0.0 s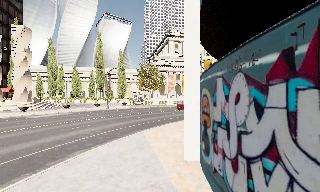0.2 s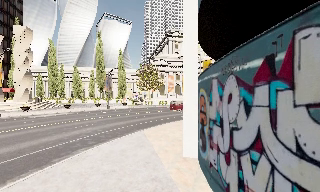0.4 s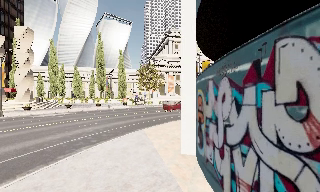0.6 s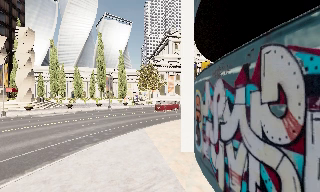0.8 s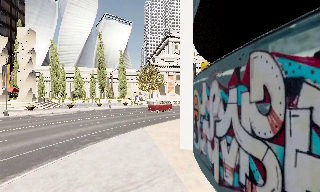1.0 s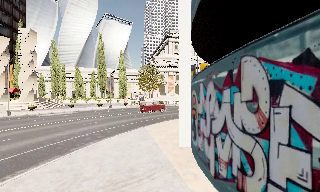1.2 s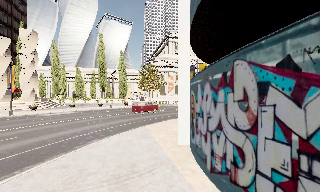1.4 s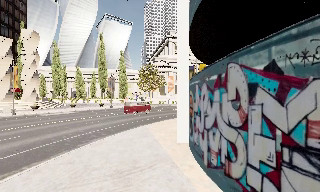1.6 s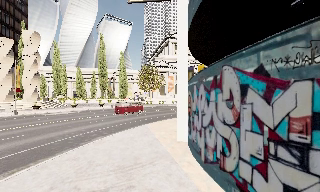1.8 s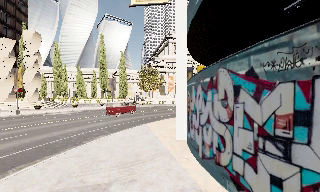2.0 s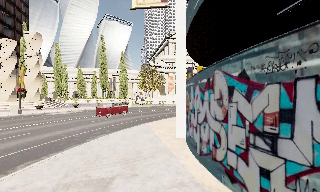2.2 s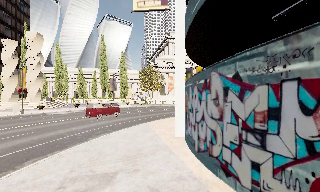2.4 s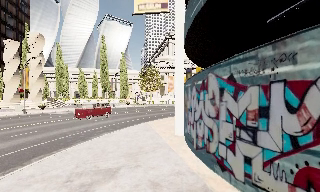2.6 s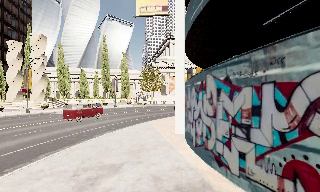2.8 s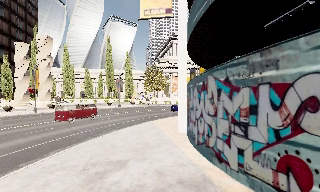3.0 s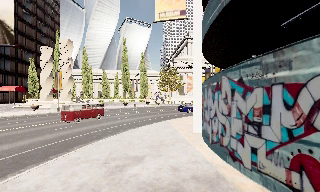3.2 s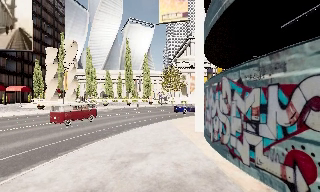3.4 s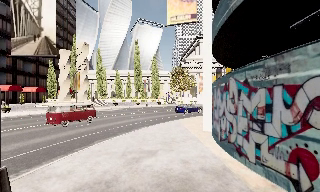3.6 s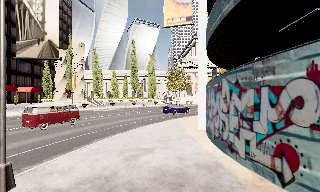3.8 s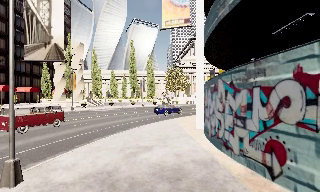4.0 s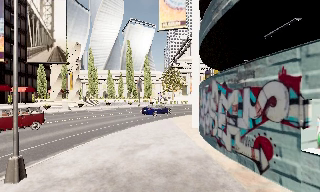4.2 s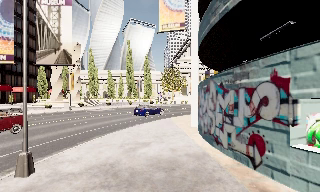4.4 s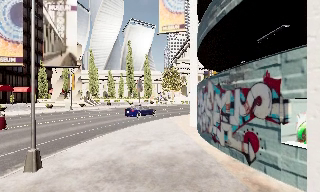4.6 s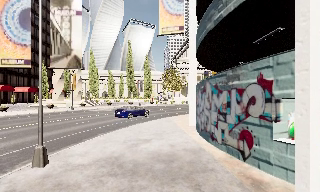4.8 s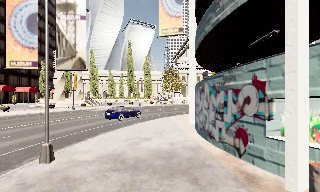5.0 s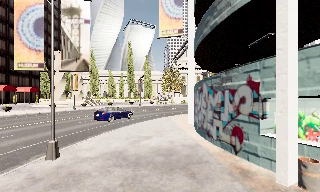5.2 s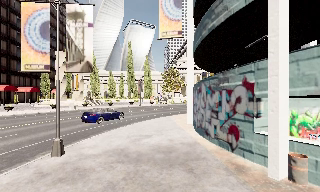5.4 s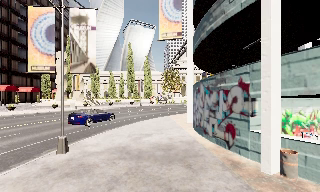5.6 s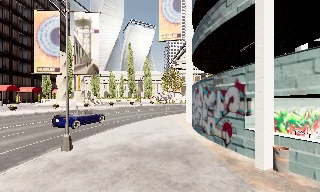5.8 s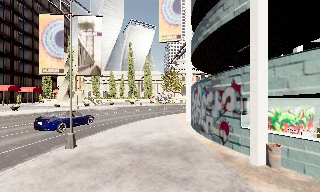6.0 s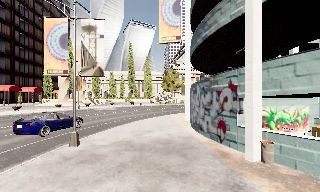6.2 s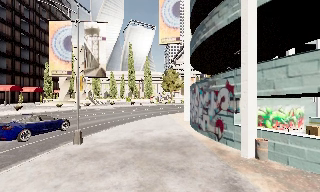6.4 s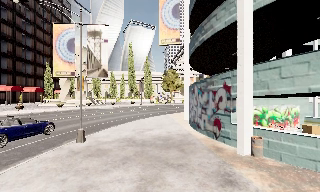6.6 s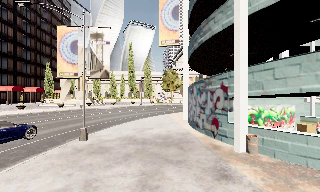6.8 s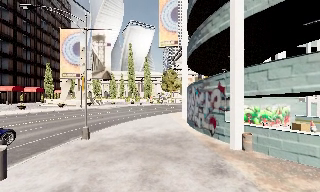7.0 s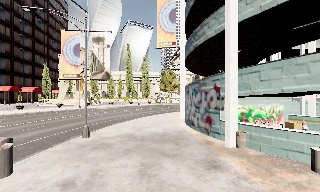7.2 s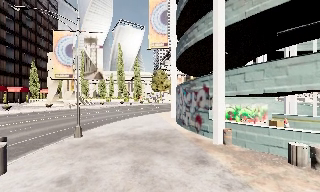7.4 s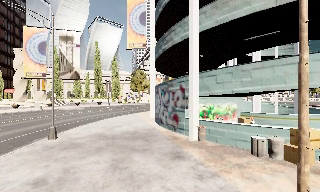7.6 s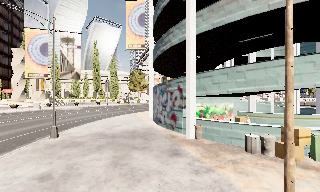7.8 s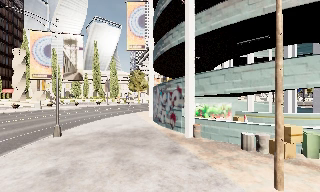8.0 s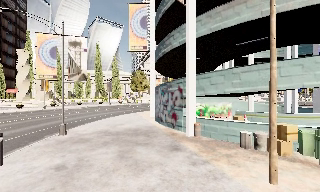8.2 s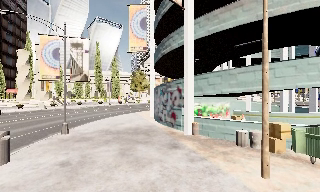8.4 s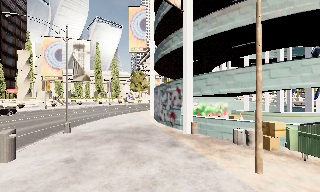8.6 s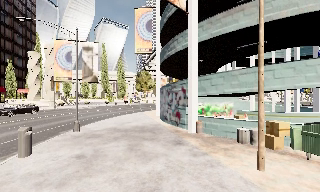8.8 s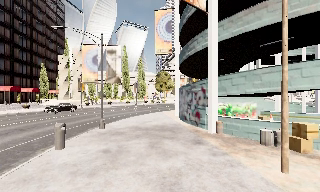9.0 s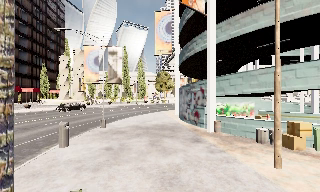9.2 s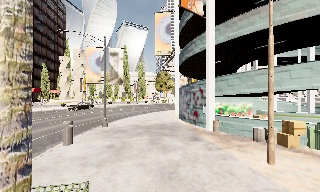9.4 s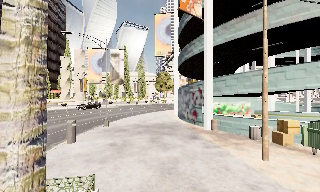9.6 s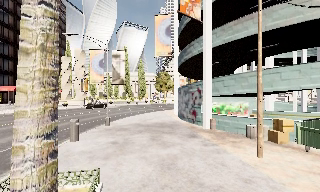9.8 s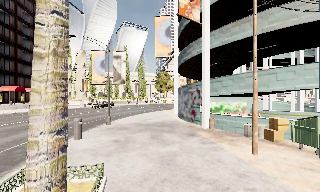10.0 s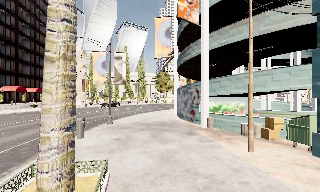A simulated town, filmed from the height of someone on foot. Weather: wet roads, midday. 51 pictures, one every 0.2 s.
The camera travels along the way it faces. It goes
backward.
0.0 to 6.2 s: The camera travels backward, about 10 m, so what stands in front gets smaller.
6.2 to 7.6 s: The scene slides to the left, as the camera pans about 10 degrees to its right. It travels backward, about 2.5 m, so what stands in front gets smaller.
7.6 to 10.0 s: The camera travels backward, about 4 m, so what stands in front gets smaller.
The film runs backward here.
